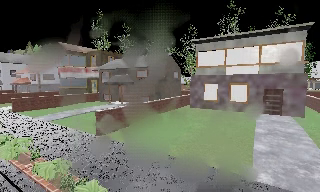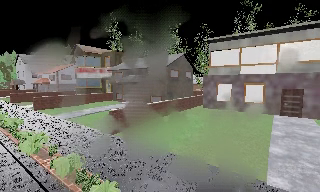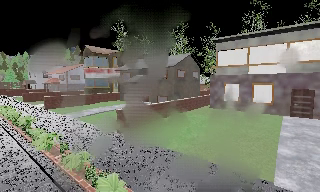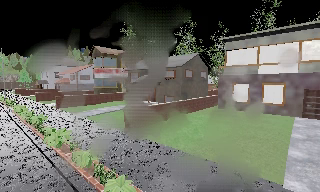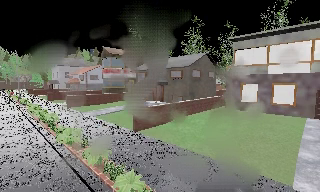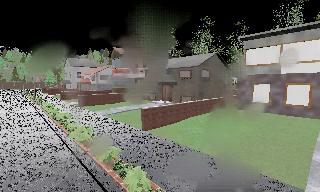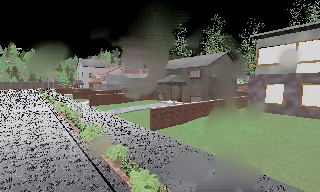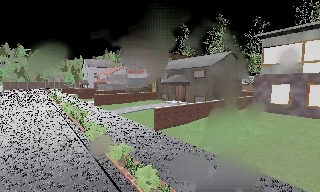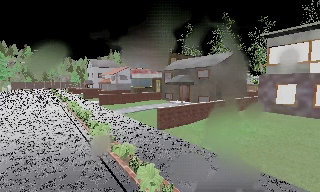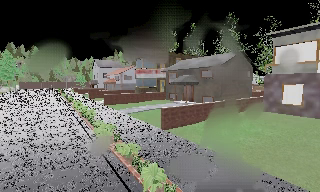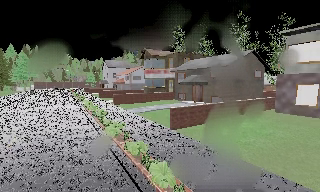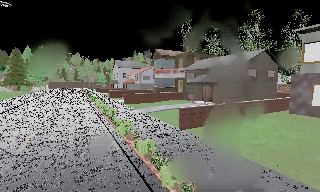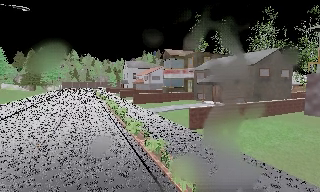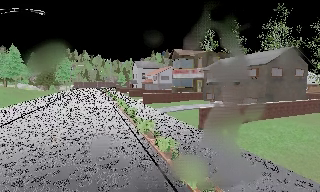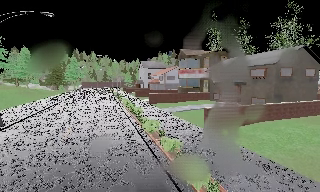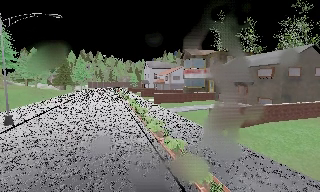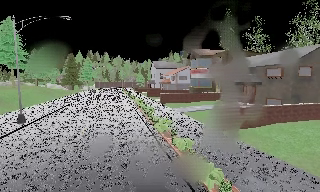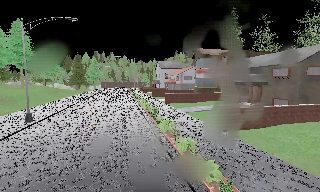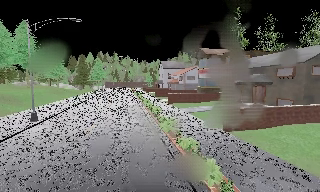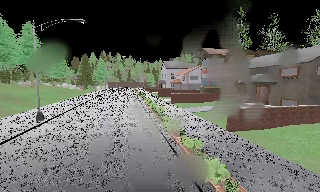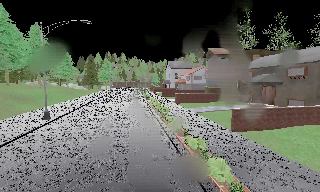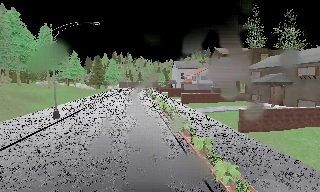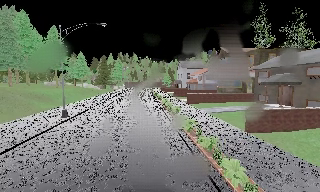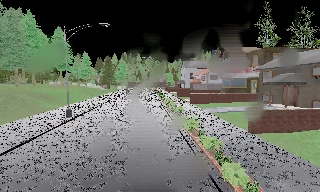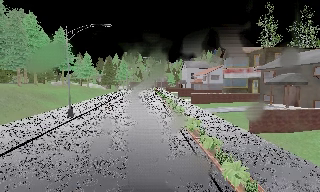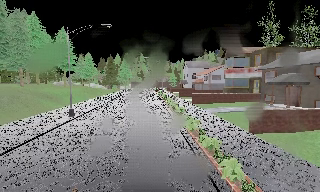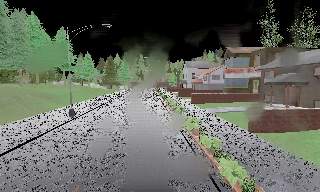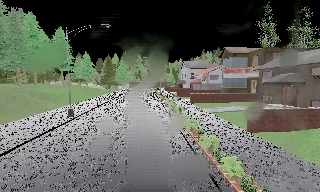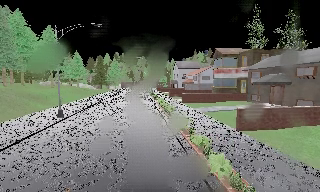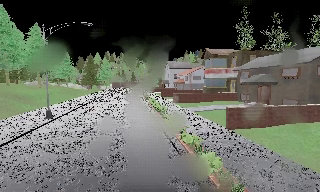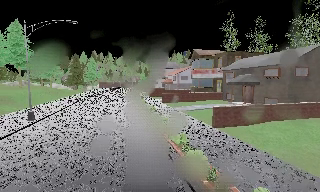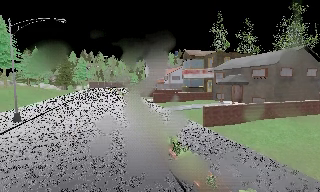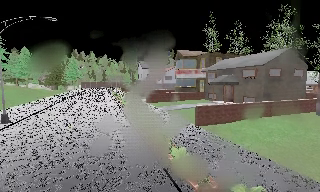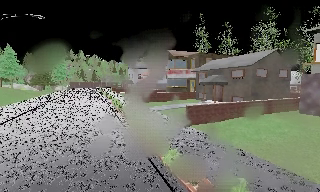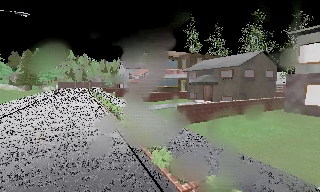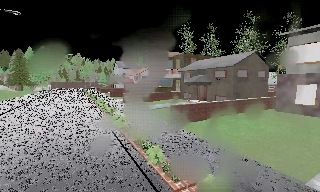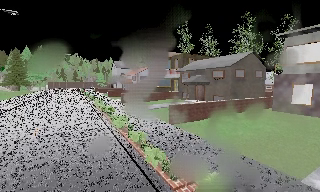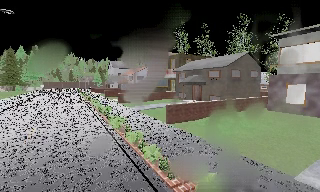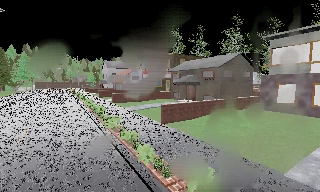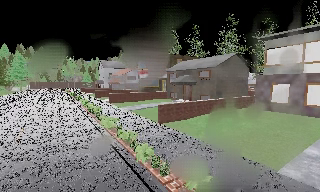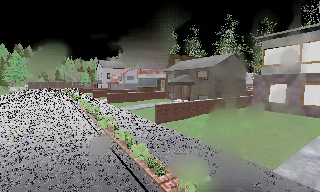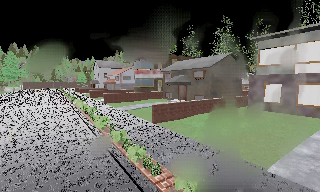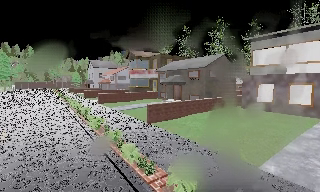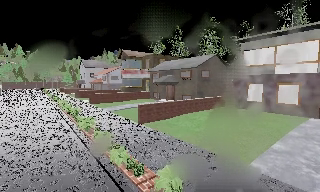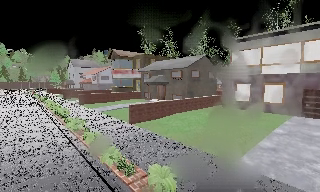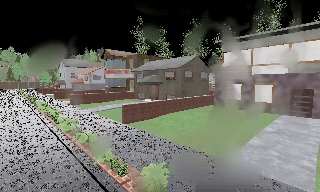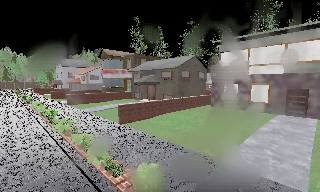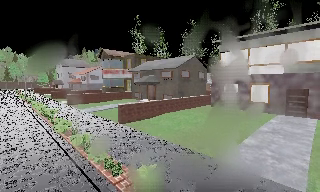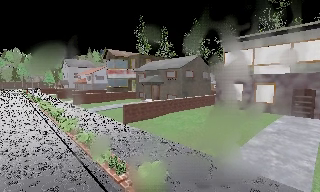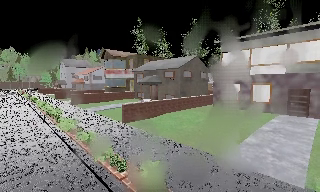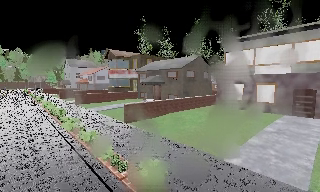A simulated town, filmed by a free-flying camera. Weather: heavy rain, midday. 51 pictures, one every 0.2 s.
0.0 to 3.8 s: The camera pans to its left, which is counterclockwise from overhead, by about 45 degrees. It travels backward, about 1 m.
3.8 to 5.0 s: The camera shifts only a little, or ends up much as it began.
5.0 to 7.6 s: The camera pans to its right, which is clockwise from overhead, by about 30 degrees. It travels backward, about 0.5 m, so what stands in front gets smaller.
7.6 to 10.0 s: The camera swings to its right by about 10 degrees, and the scene slides to the left. It travels to its right, about 0.5 m, so close, fixed things drift to the left.
The film runs backward here.
